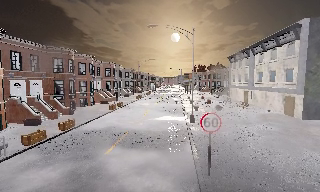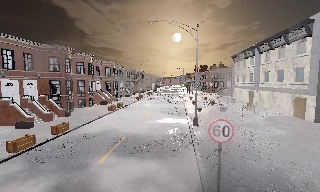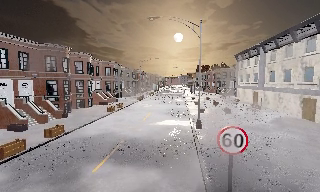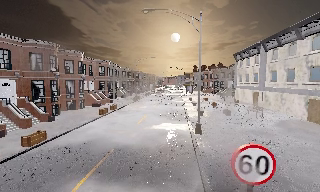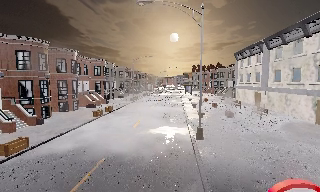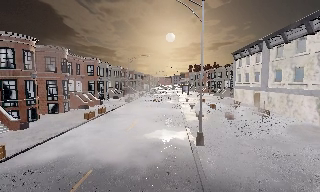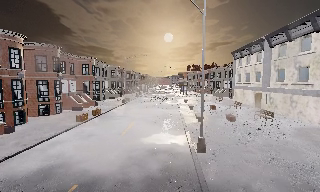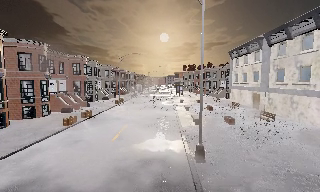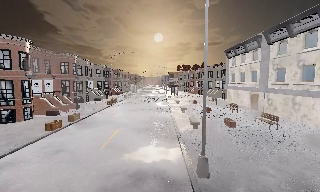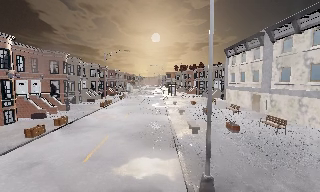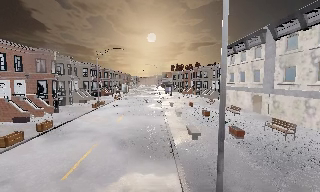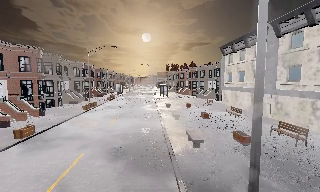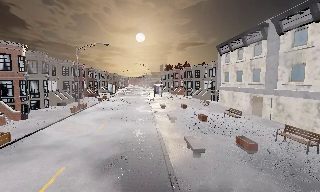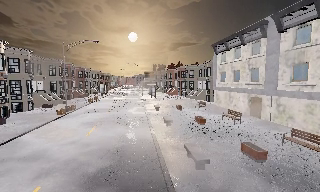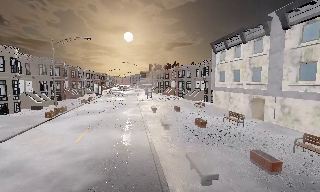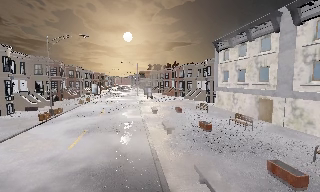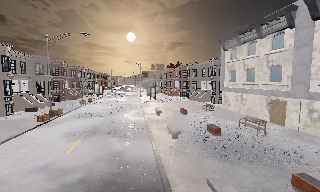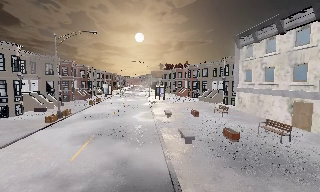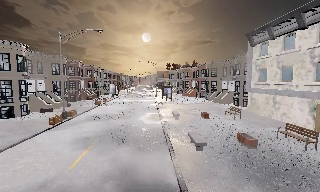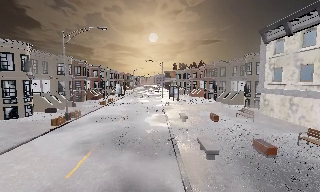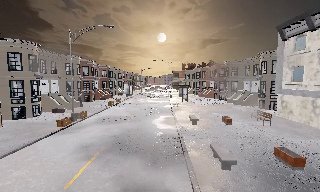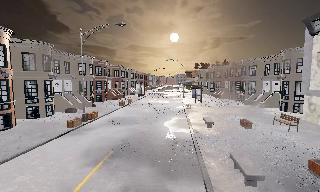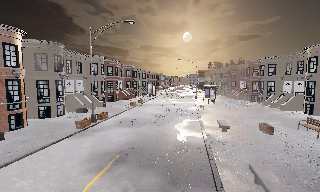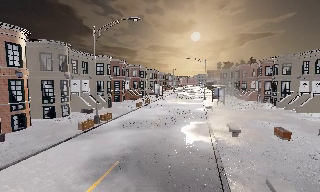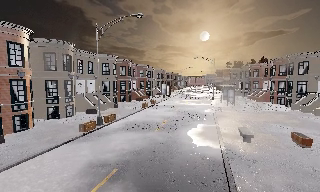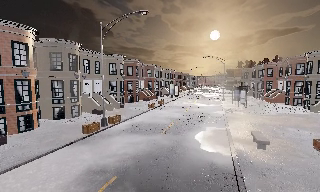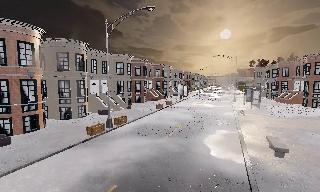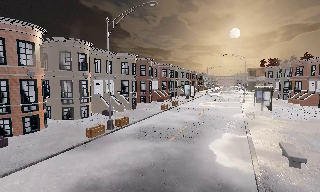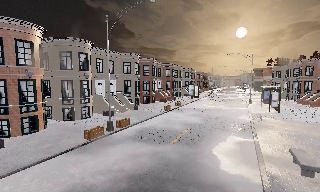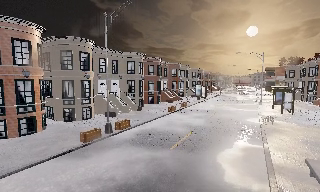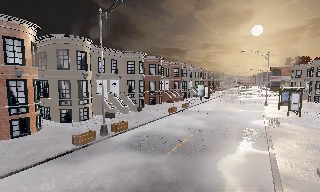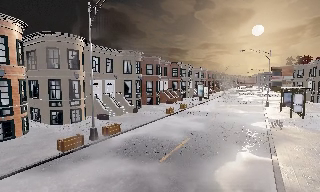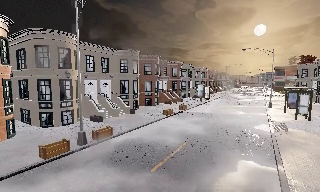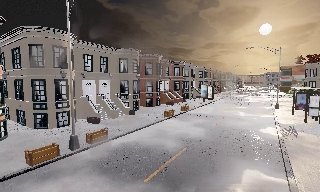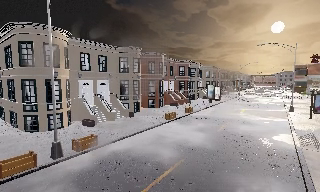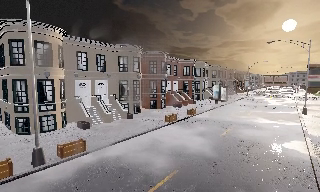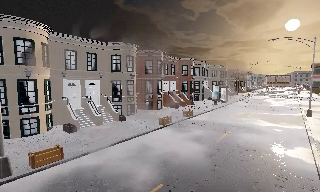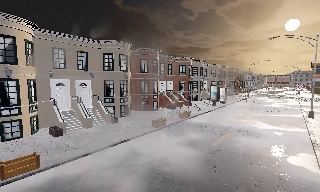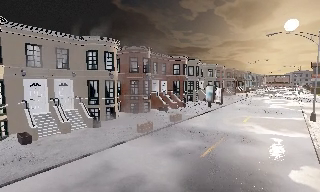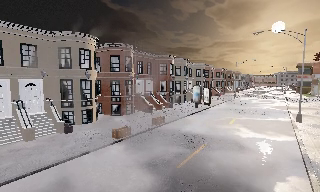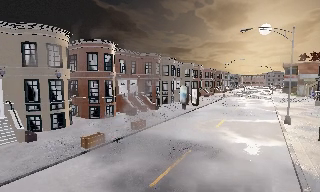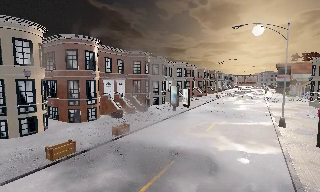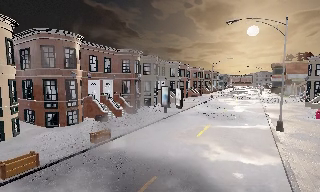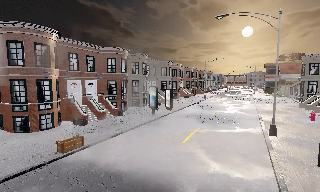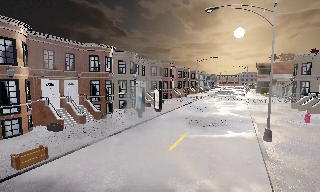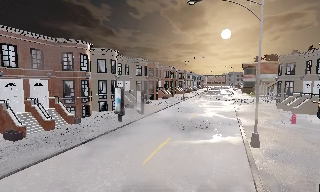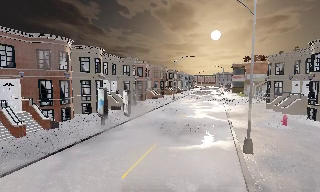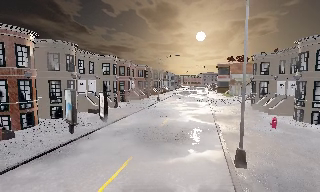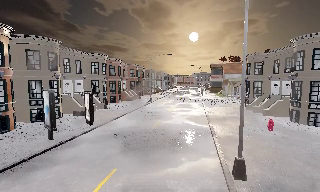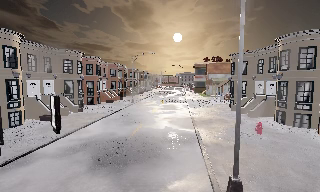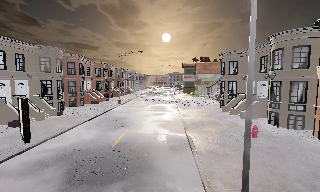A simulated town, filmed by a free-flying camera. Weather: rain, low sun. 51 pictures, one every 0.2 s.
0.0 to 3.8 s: The camera travels forward, about 18 m, so what stands in front looms larger.
3.8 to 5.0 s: The camera pans to its left, which is counterclockwise from overhead, by about 20 degrees. It travels forward, about 4 m, so what stands in front looms larger.
5.0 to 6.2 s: The camera pans to its left, which is counterclockwise from overhead, by about 10 degrees. It travels forward and to its right, about 4 m, so what stands in front looms larger.
6.2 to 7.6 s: The camera travels forward and to its right, about 7 m, so what stands in front looms larger.
7.6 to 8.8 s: The scene slides to the left, as the camera pans about 15 degrees to its right. It travels forward and to its right, about 8 m, so what stands in front looms larger.
8.8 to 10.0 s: The camera pans to its right, which is clockwise from overhead, by about 25 degrees. It travels forward, about 7 m, so what stands in front looms larger.
The film runs forward here.
